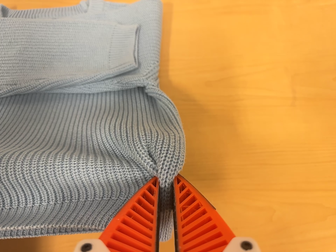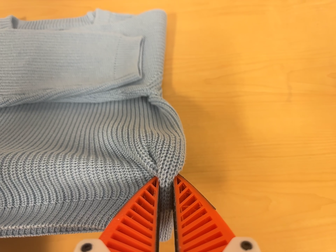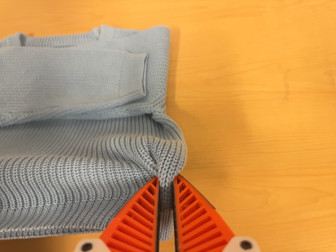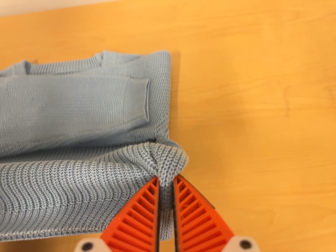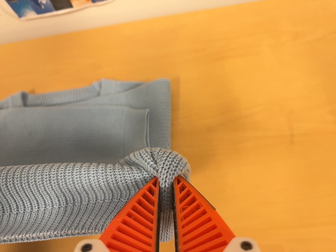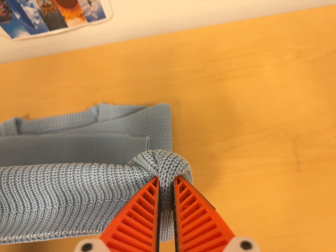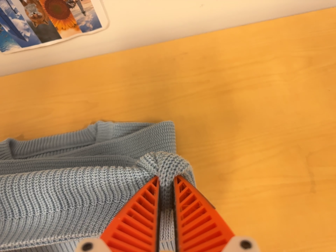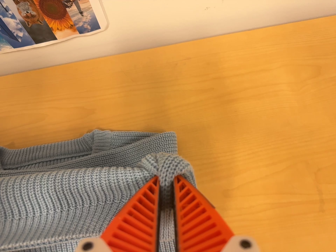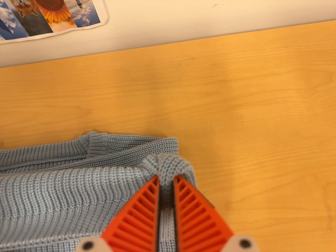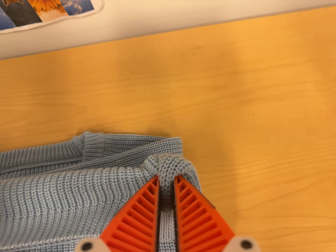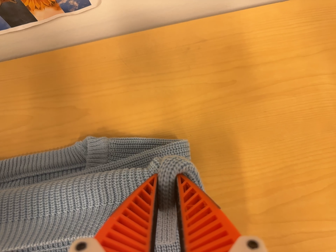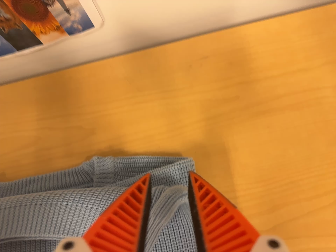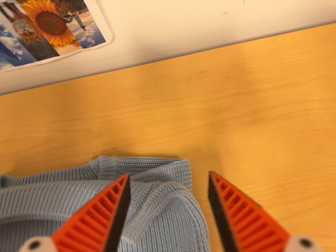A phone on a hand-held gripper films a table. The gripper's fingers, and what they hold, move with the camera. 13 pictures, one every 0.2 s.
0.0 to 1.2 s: The camera travels toward the top of its view, about 12 cm, so close, fixed things drift downward.
1.2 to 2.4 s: The camera travels toward the top of its view and forward, about 8 cm, so close, fixed things drift downward.
The film runs forward here.
